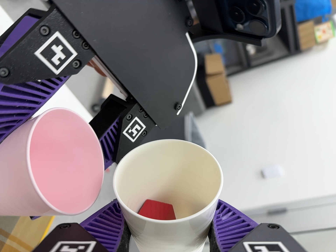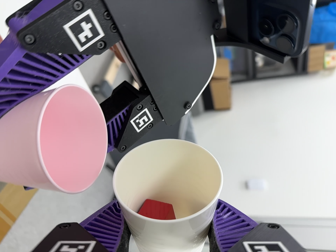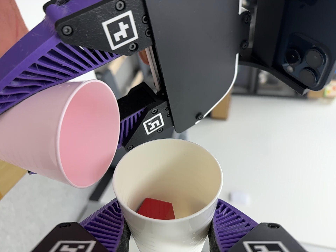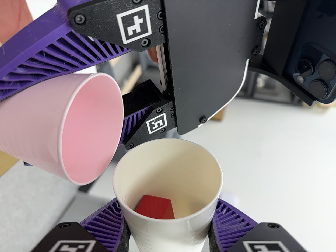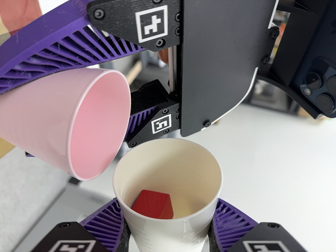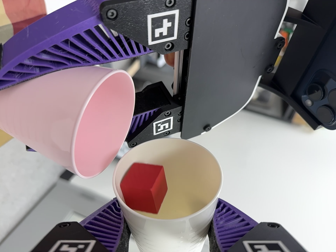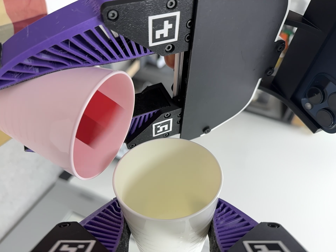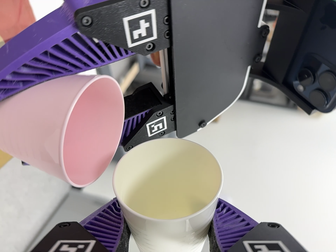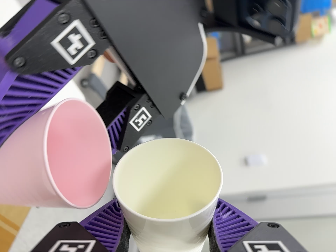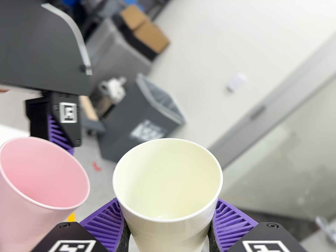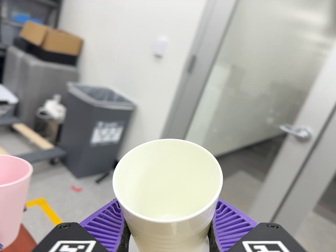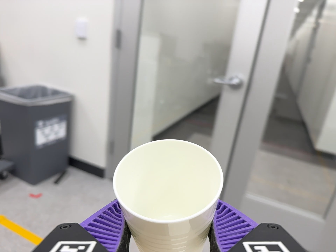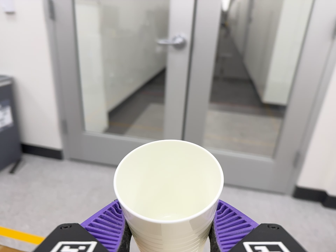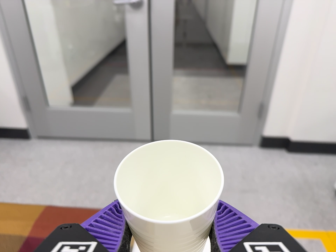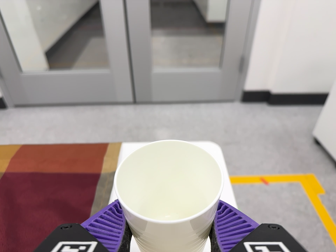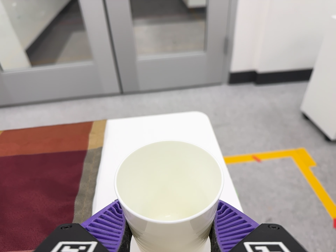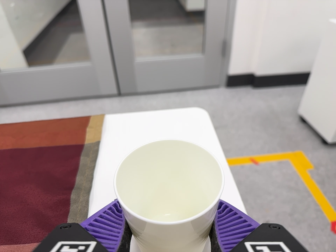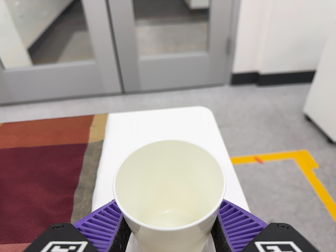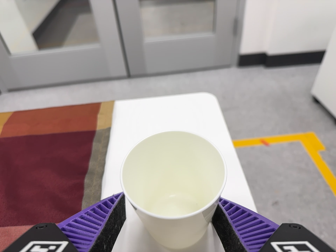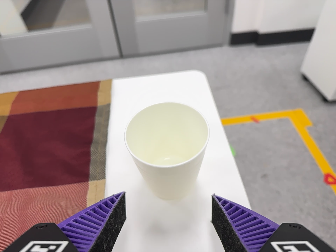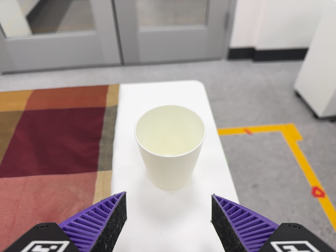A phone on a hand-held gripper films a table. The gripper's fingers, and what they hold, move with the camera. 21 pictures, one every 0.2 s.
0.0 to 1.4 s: The camera travels to its left, about 5 cm. It rolls about its line of sight by about 25 degrees, and the scene rotates clockwise.
1.4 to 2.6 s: The camera swings to its right by about 30 degrees, and the scene slides to the left. It travels to its right and toward the bottom of its view, about 34 cm, so close, fixed things drift to the left. Its aim tips toward the bottom of its view by about 25 degrees, and the scene shifts upward. It rolls about its line of sight by about 120 degrees, and the scene rotates counterclockwise.
2.6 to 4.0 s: The camera travels toward the bottom of its view and backward, about 14 cm, so close, fixed things drift upward. Its aim tips toward the bottom of its view by about 15 degrees, and the scene shifts upward.
The film runs forward here.
